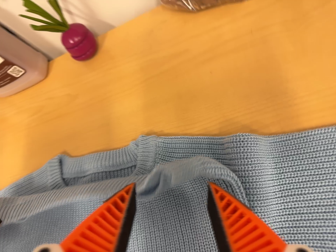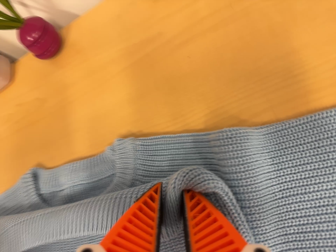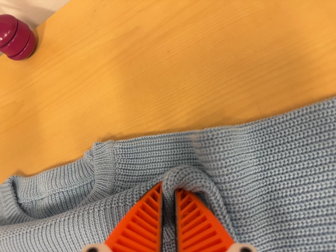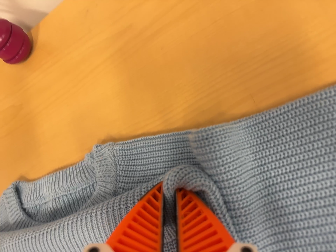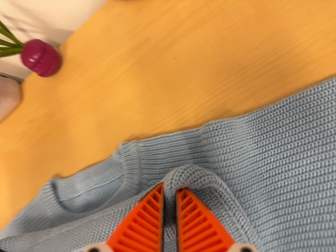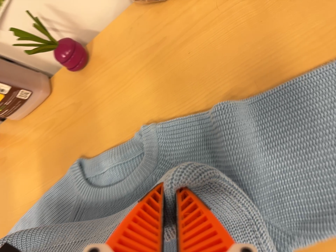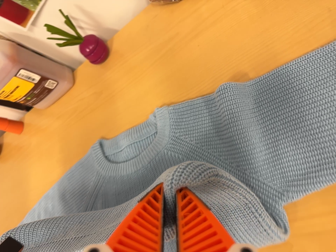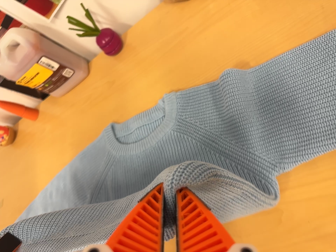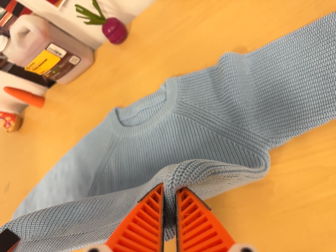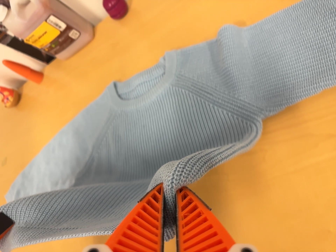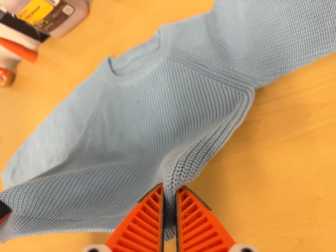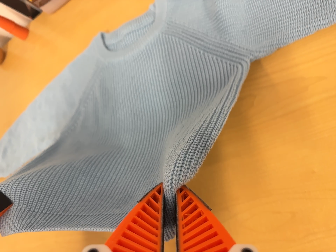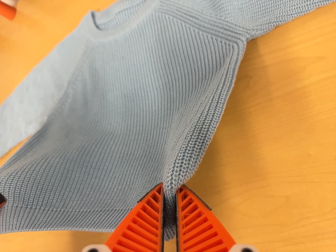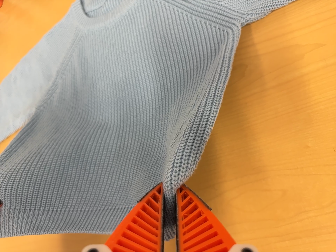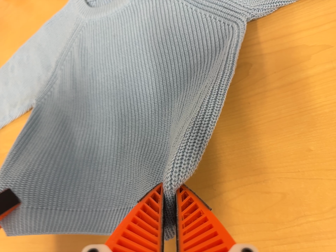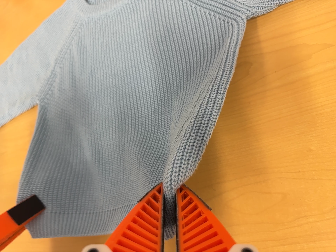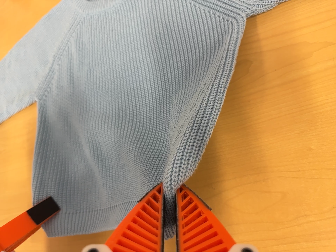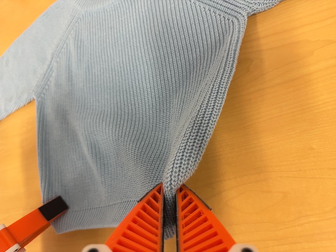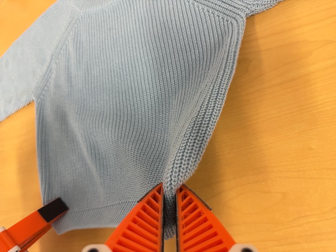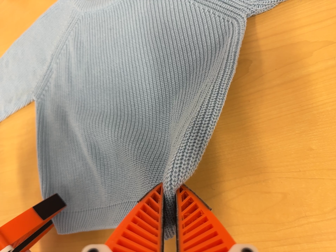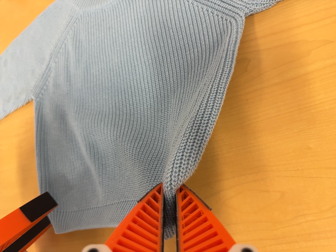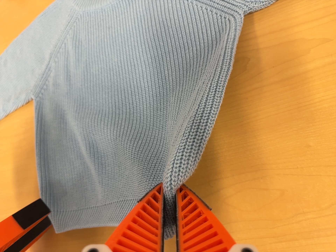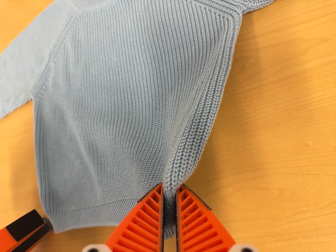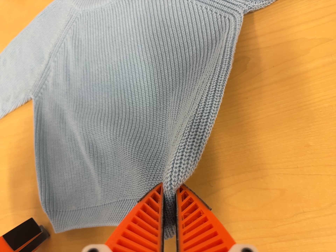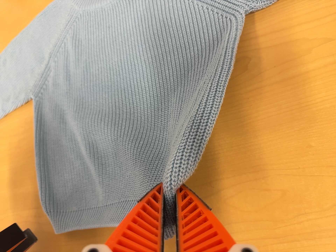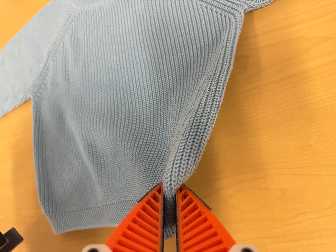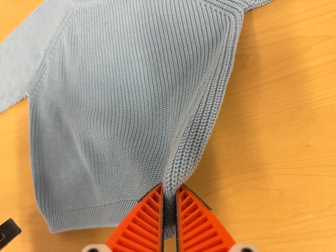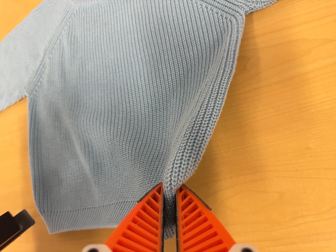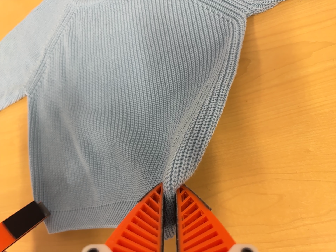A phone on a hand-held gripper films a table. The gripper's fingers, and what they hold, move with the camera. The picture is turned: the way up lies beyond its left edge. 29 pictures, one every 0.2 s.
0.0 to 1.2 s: The camera travels backward and toward the bottom of its view, about 9 cm, so what stands in front gets smaller. It rolls about its line of sight by about 10 degrees, and the scene rotates counterclockwise.
1.2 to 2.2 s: The camera travels toward the bottom of its view and backward, about 16 cm, so close, fixed things drift upward.
2.2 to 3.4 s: The camera travels forward, about 5 cm, so what stands in front looms larger.
3.4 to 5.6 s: The camera keeps its place and its aim.
The film runs backward here.
